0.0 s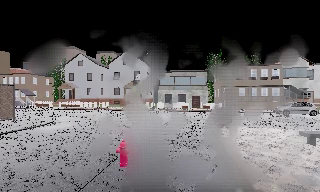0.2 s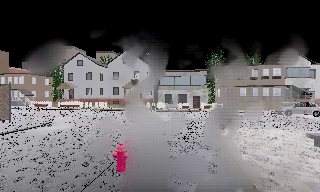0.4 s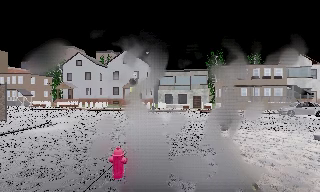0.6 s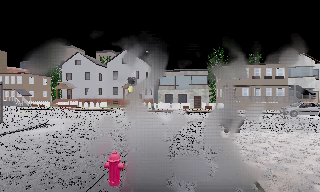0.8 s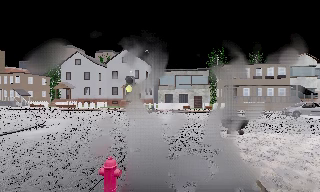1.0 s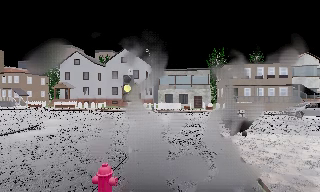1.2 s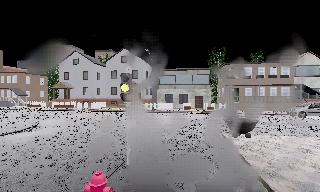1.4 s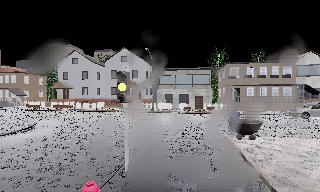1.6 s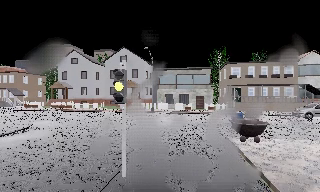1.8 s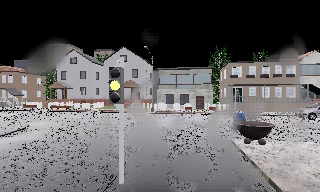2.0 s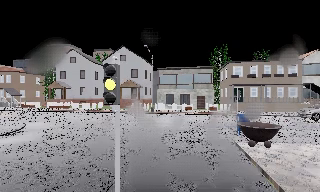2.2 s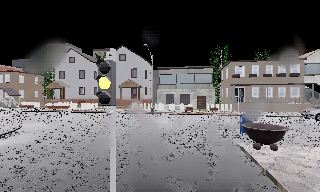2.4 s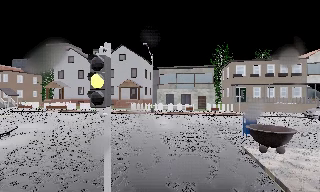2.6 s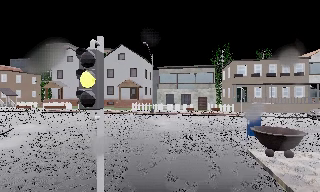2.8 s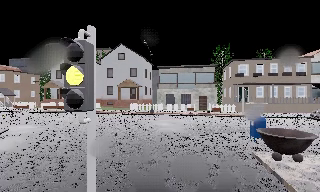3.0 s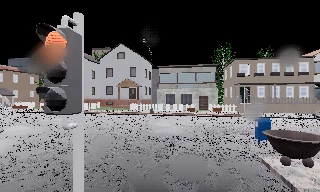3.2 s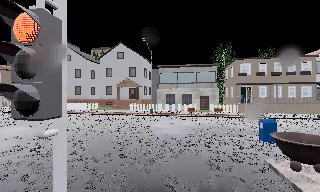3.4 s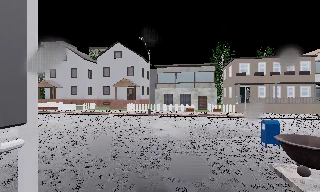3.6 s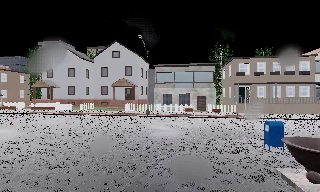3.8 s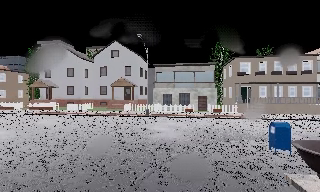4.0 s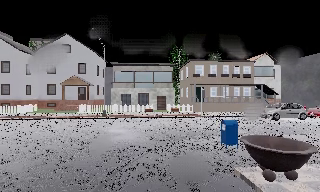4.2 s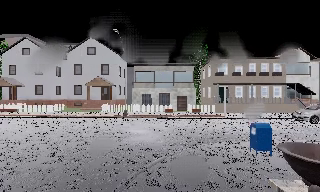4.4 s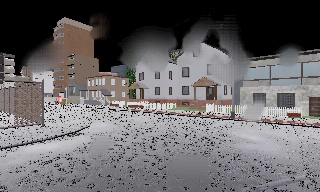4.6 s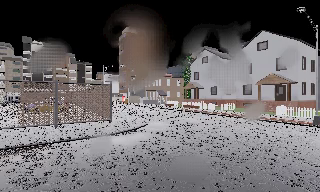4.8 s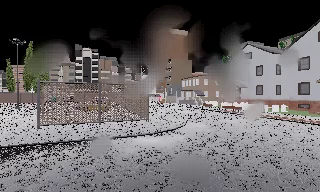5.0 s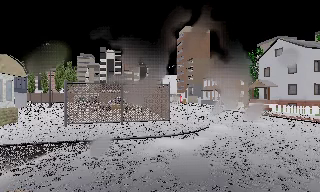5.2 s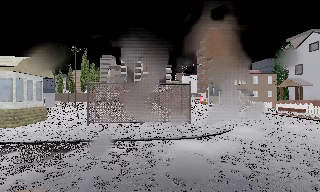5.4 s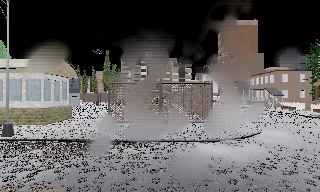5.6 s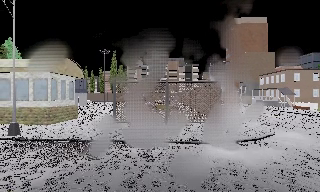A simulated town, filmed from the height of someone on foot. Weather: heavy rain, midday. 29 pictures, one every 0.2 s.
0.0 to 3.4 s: The camera travels forward, about 6 m, so what stands in front looms larger.
3.4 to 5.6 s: The camera pans to its left, which is counterclockwise from overhead, by about 85 degrees. It travels forward, about 3.5 m.
The film runs forward here.
